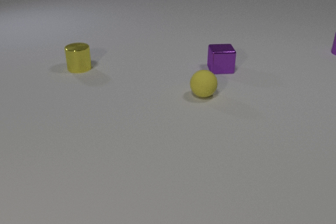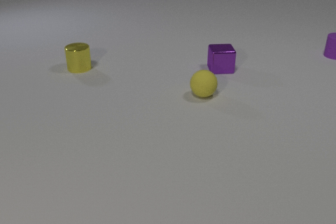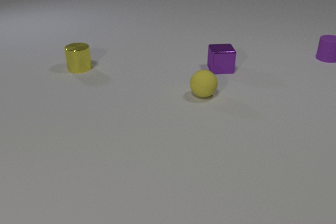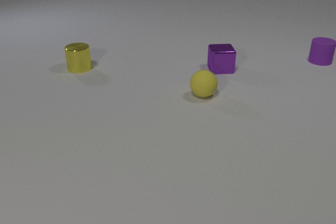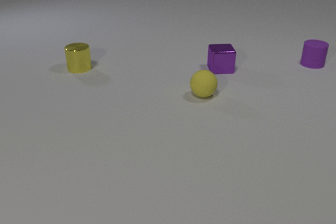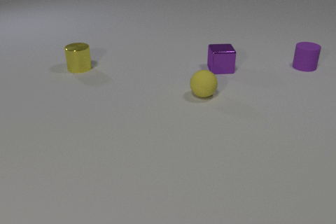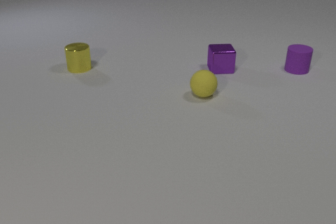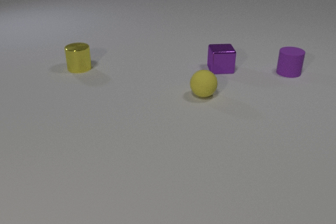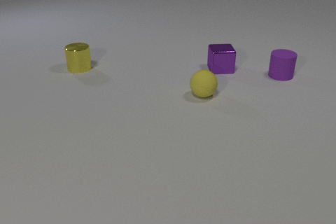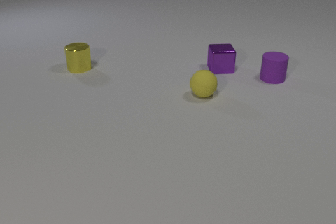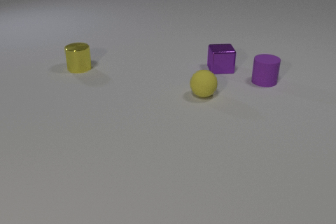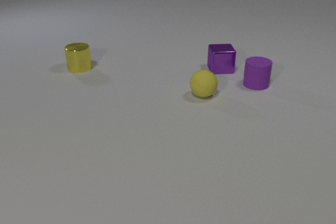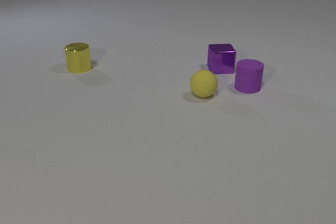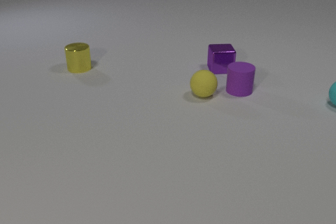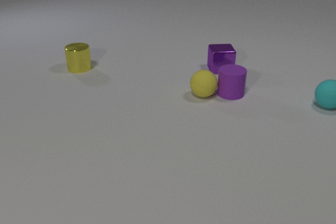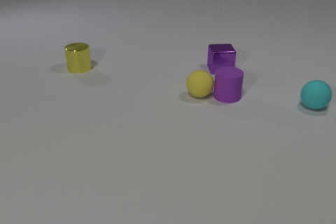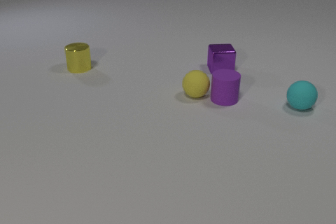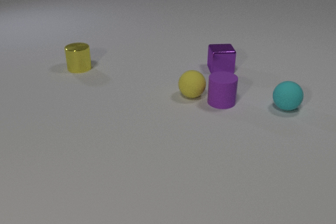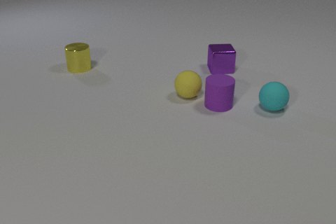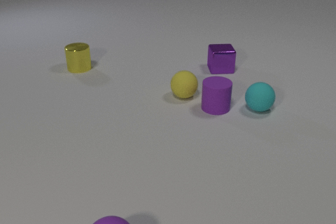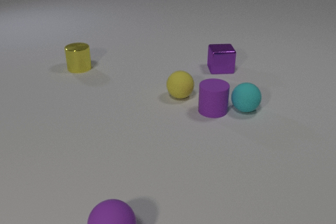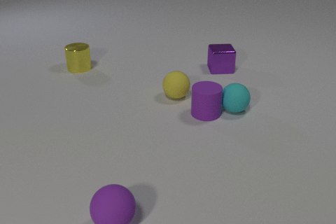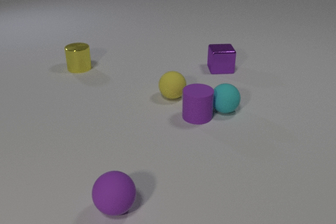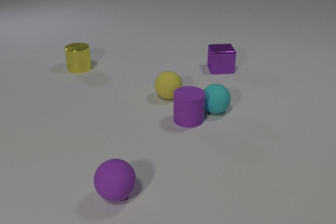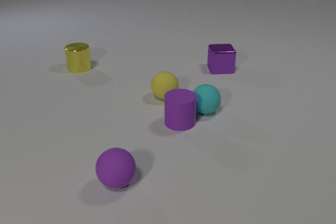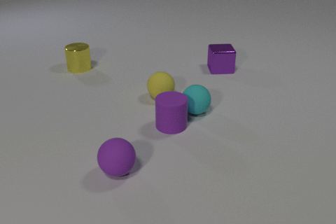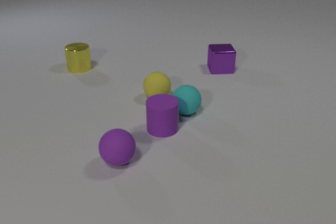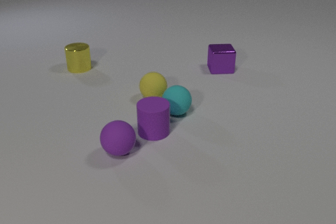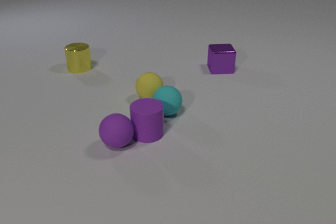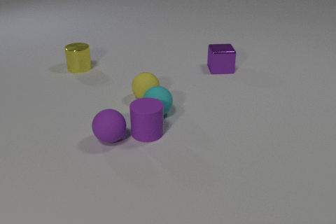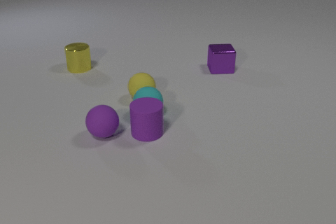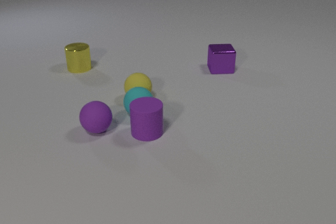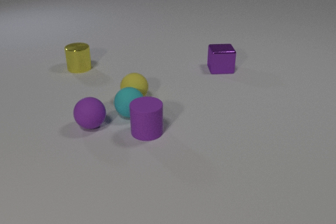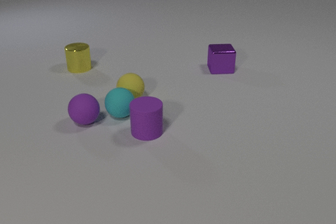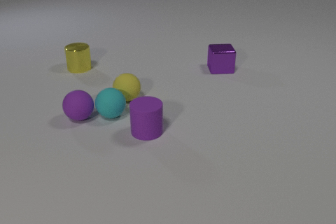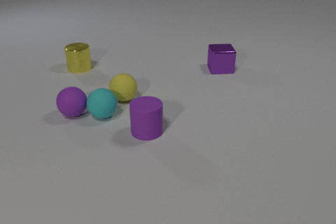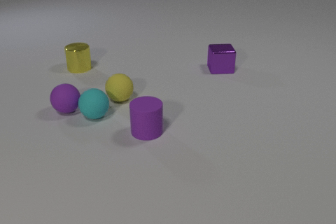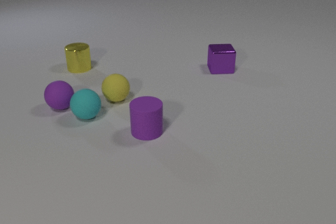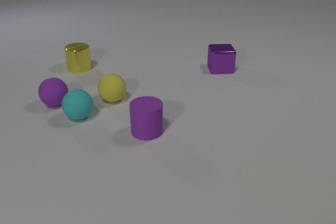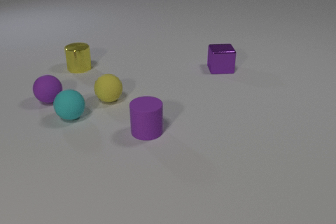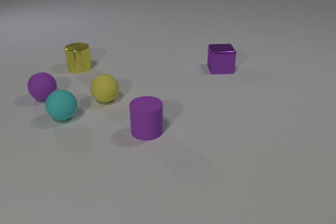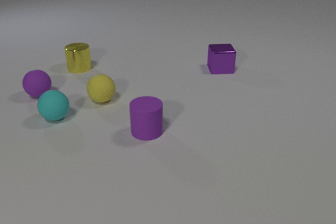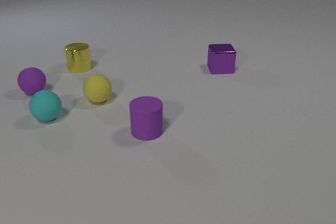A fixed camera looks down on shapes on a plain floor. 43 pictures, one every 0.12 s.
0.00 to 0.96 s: The purple rubber cylinder slides toward the camera and to the left.
0.96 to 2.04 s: The purple rubber cylinder slides toward the camera and to the left. The yellow rubber sphere rolls to the left. The cyan rubber sphere comes in at the right edge, rolls to the left and toward the camera. The purple rubber cylinder and the yellow rubber sphere collide.
2.04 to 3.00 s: The purple rubber cylinder slides toward the camera and to the left. The yellow rubber sphere rolls to the left. The cyan rubber sphere rolls to the left. The purple rubber sphere comes in at the bottom edge, rolls away from the camera. The purple rubber cylinder and the cyan rubber sphere collide.
3.00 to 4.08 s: The purple rubber cylinder slides to the left and toward the camera. The yellow rubber sphere rolls to the left. The cyan rubber sphere rolls to the left. The purple rubber sphere rolls away from the camera. The purple rubber cylinder and the purple rubber sphere collide. The cyan rubber sphere and the purple rubber sphere collide.
4.08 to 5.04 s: The yellow rubber sphere rolls to the left. The cyan rubber sphere rolls to the left. The purple rubber sphere rolls away from the camera and to the left.
What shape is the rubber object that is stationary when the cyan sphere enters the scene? sphere.
How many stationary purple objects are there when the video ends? 2.
What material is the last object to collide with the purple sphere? rubber.
